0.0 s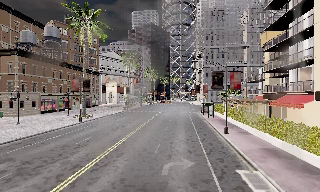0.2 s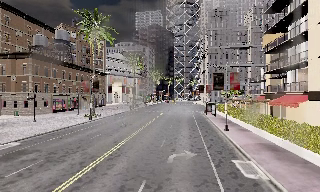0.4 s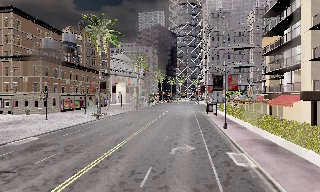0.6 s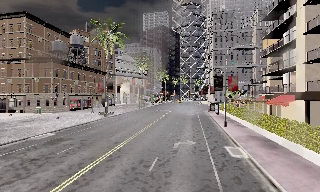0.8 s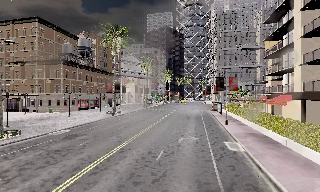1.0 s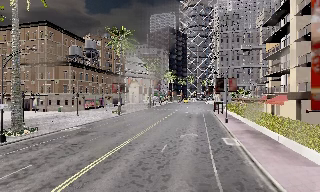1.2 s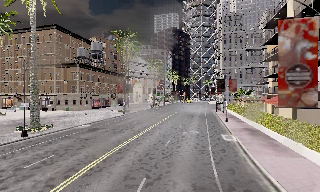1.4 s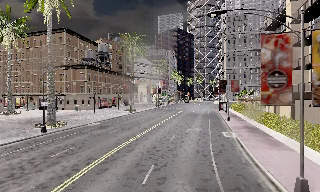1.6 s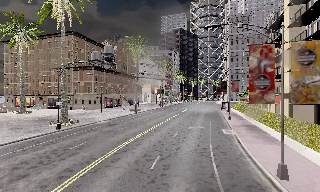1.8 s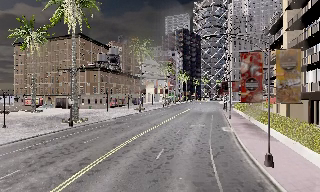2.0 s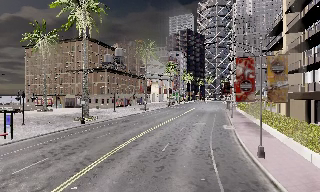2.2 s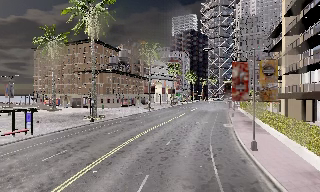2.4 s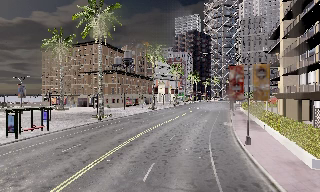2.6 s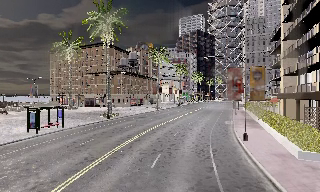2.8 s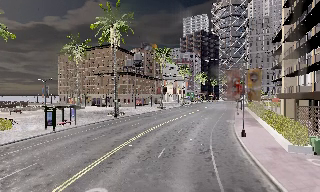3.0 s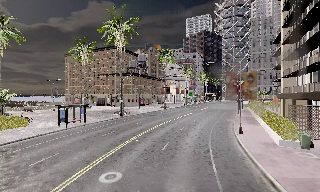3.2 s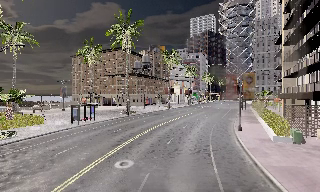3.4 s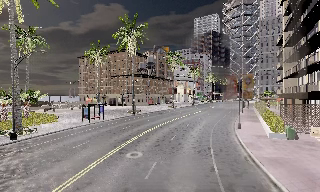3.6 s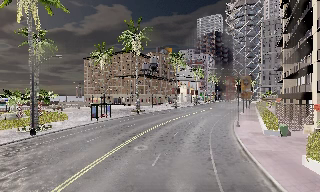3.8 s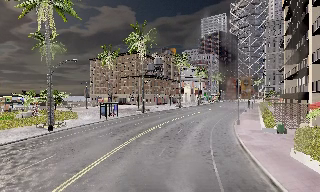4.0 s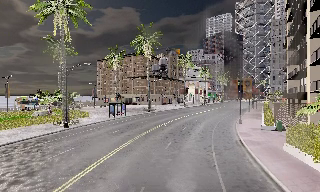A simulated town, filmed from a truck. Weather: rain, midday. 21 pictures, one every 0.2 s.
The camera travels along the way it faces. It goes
backward.
0.0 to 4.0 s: The scene slides to the right, as the camera pans about 25 degrees to its left. It travels backward, about 30 m, so what stands in front gets smaller.
The film runs backward here.
